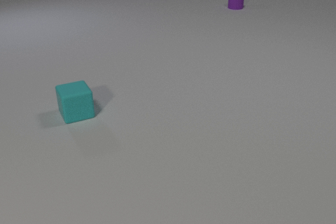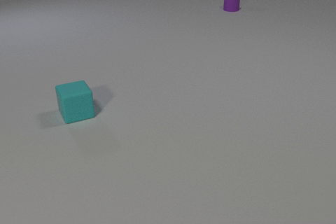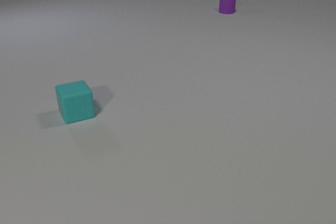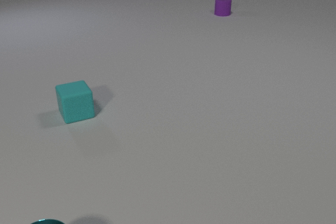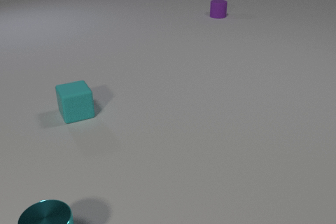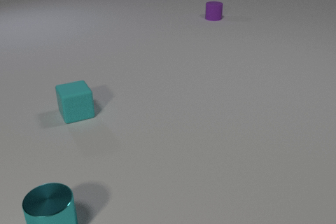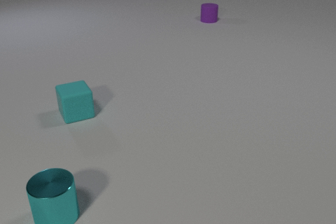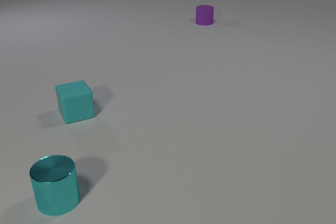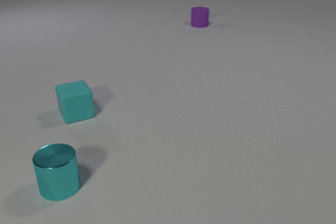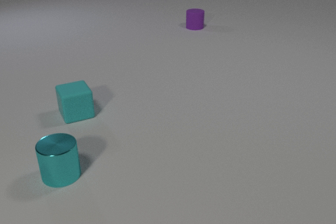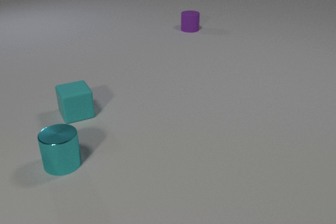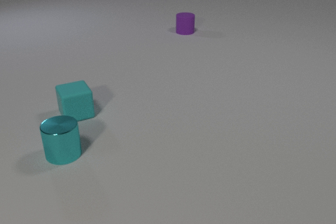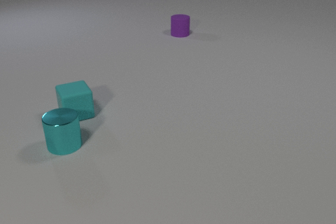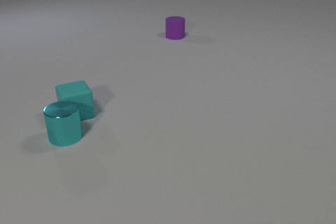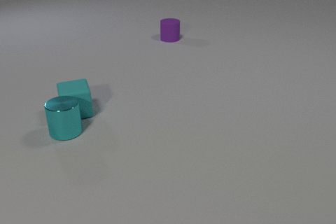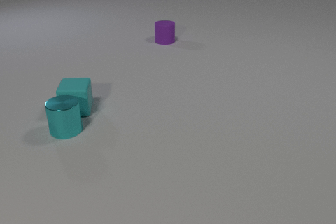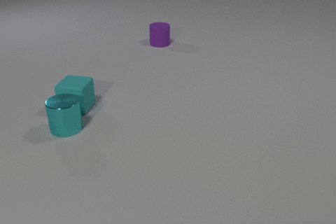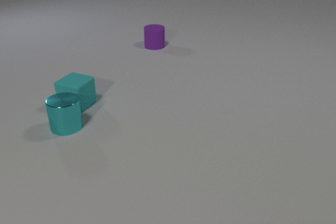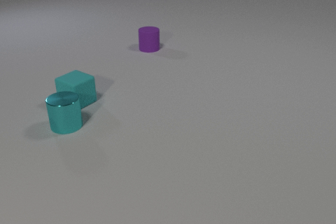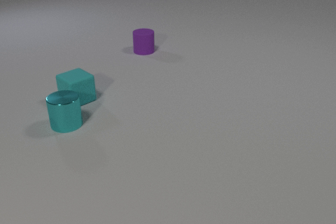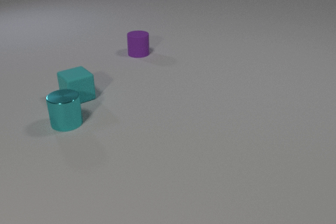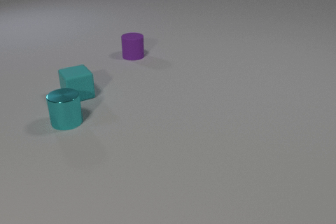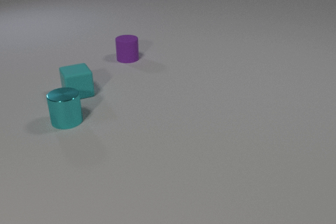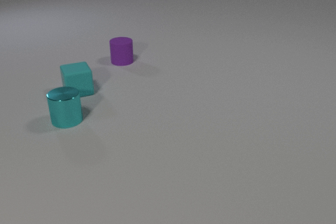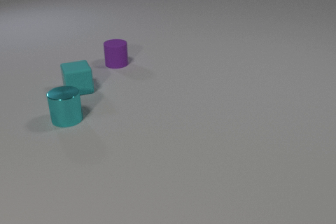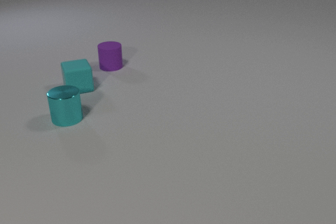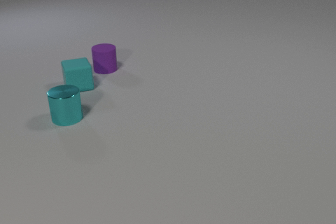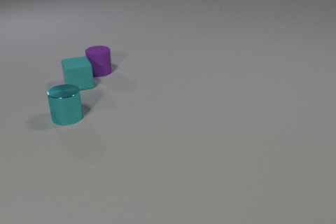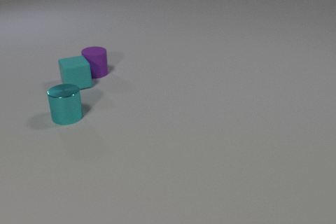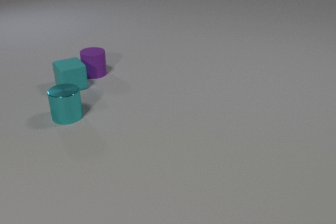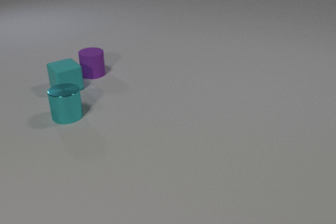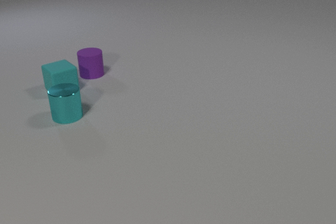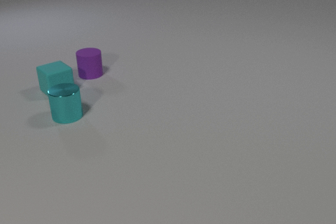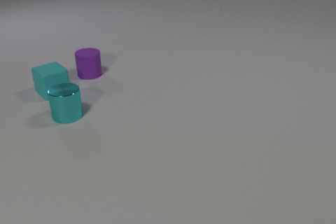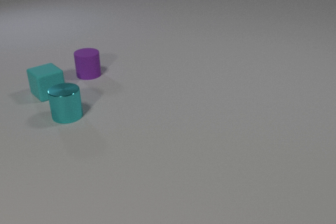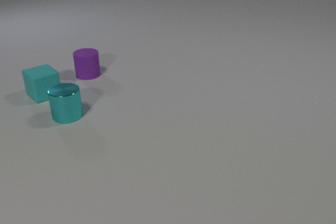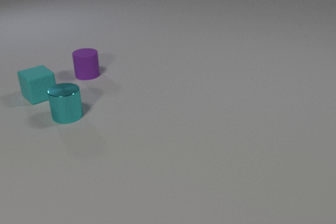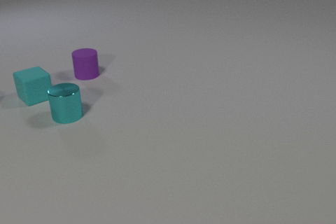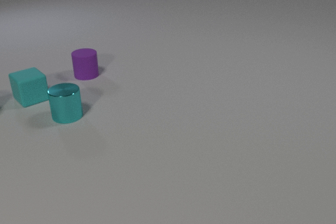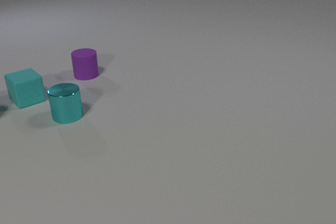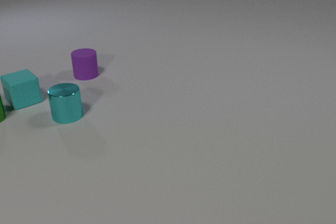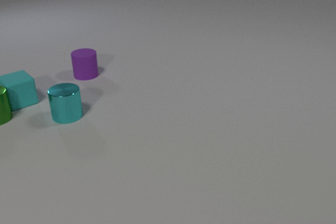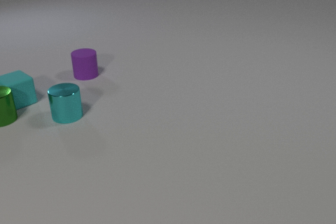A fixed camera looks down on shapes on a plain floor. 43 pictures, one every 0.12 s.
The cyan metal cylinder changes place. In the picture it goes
away from the camera.
0.00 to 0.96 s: The cyan metal cylinder comes in at the bottom edge, slides away from the camera. The purple rubber cylinder slides toward the camera and to the left.
0.96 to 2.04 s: The cyan metal cylinder slides away from the camera. The cyan rubber cube slides away from the camera, spins so that its near face slides to the left, clockwise seen from above. The purple rubber cylinder slides toward the camera and to the left. The cyan metal cylinder and the cyan rubber cube collide.
2.04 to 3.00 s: The cyan metal cylinder slides away from the camera. The cyan rubber cube slides away from the camera, spins so that its near face slides to the left, clockwise seen from above. The purple rubber cylinder slides toward the camera and to the left.
3.00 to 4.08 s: The cyan rubber cube slides to the left. The purple rubber cylinder slides to the left and toward the camera. The cyan rubber cube and the purple rubber cylinder collide.
4.08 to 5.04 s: The cyan rubber cube slides to the left. The green metal cylinder comes in at the left edge, slides to the right and toward the camera. The cyan rubber cube and the green metal cylinder collide.
What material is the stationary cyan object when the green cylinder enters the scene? metal.
What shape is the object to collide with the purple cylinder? cube.
Are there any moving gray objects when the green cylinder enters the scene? no.
